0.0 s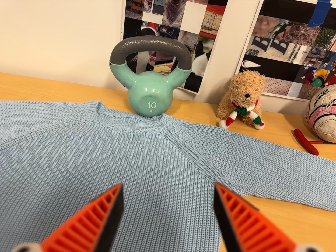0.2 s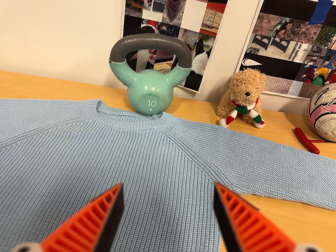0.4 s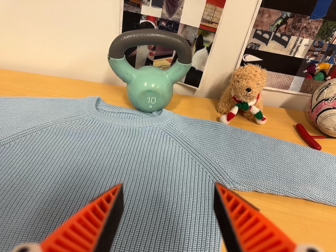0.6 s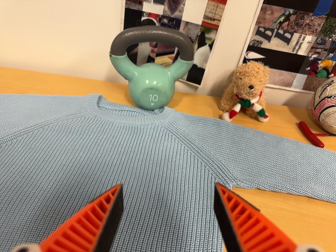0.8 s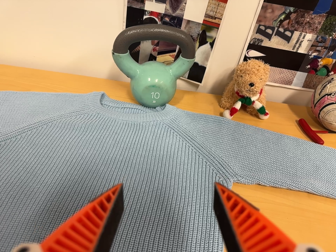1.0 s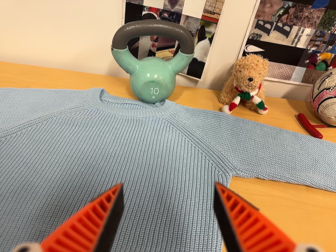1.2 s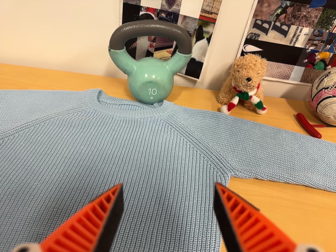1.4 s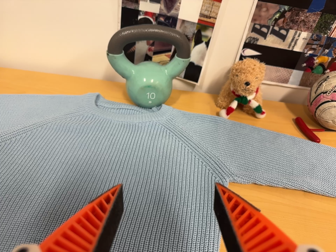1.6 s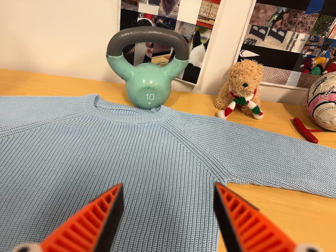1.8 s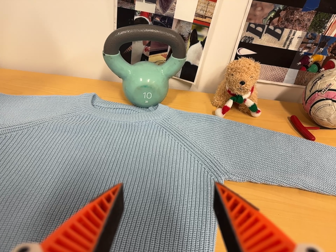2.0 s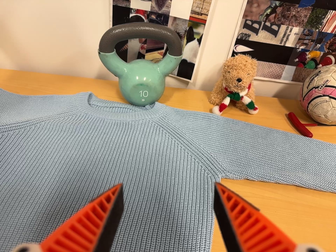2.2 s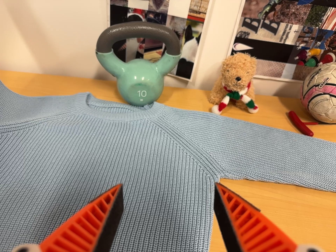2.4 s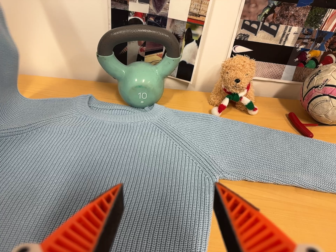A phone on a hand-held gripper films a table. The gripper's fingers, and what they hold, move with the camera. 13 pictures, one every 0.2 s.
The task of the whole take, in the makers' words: left arm across.
0.0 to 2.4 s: The camera shifts only a little, or ends up much as it began.
The film runs forward here.
